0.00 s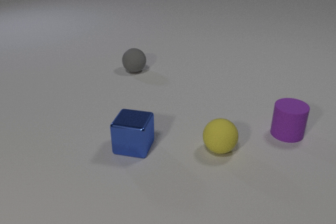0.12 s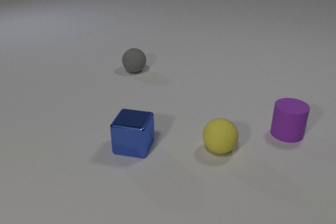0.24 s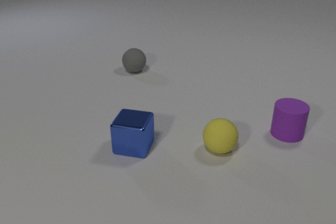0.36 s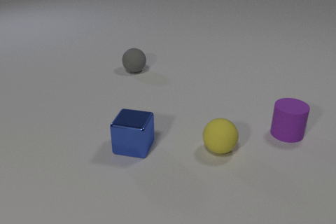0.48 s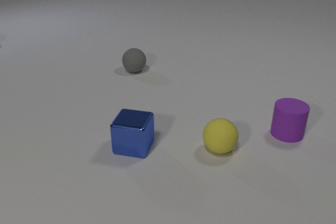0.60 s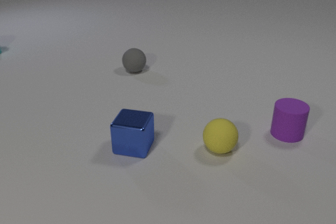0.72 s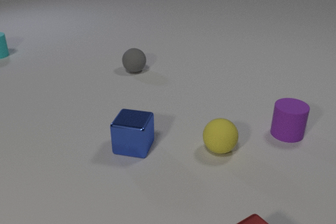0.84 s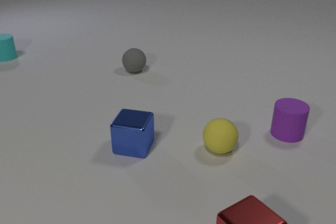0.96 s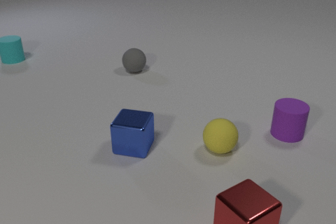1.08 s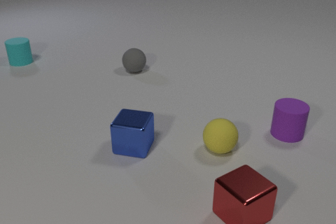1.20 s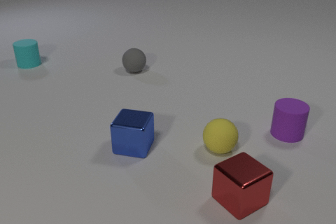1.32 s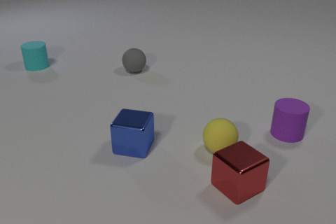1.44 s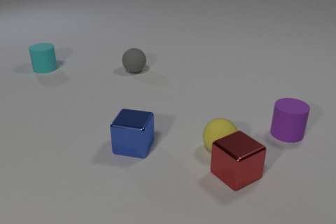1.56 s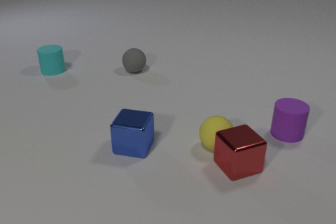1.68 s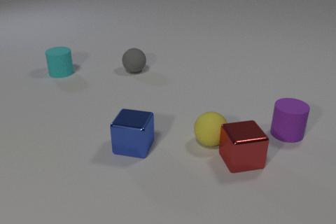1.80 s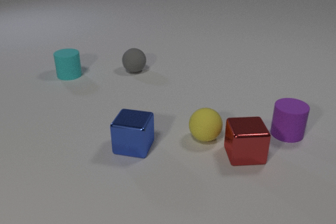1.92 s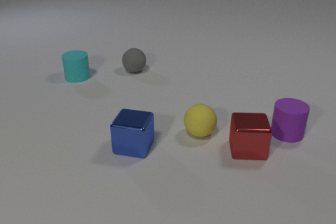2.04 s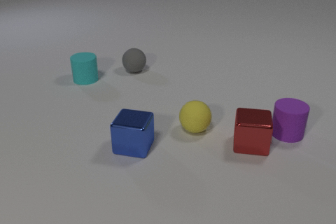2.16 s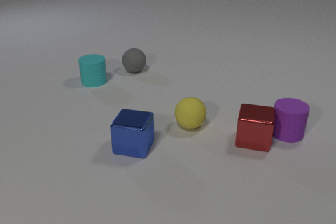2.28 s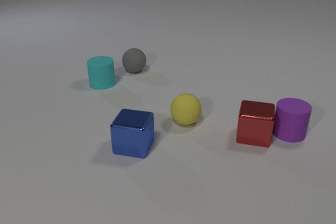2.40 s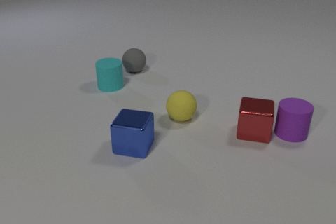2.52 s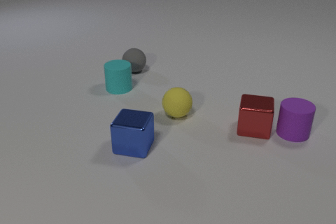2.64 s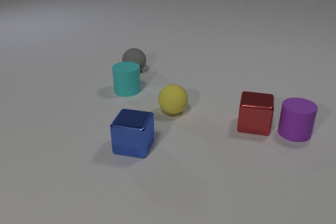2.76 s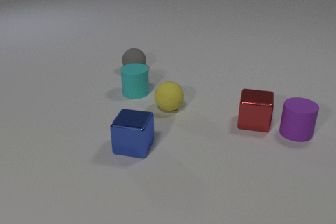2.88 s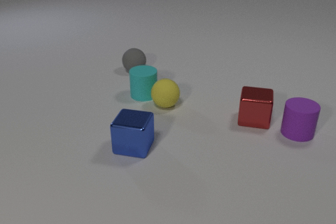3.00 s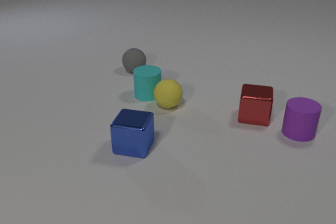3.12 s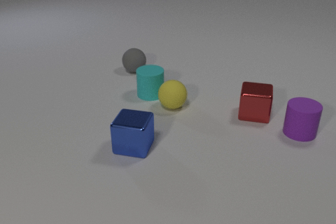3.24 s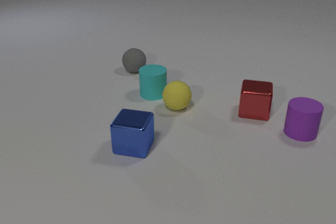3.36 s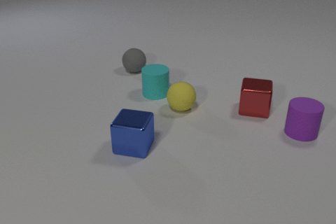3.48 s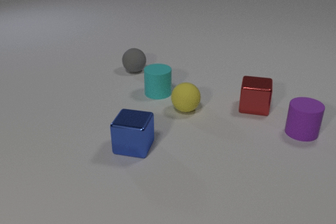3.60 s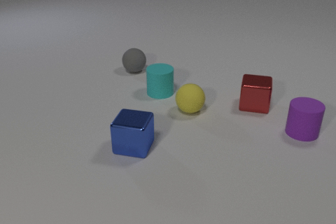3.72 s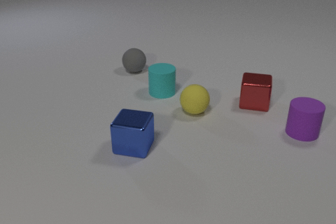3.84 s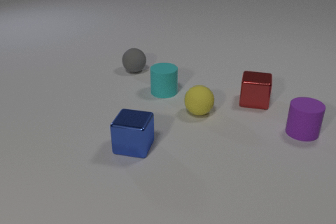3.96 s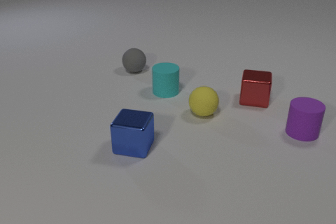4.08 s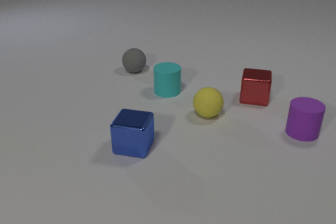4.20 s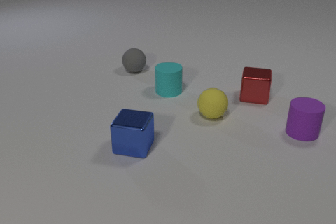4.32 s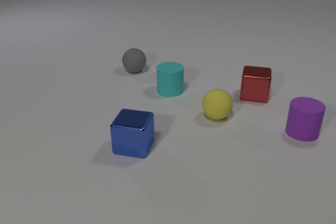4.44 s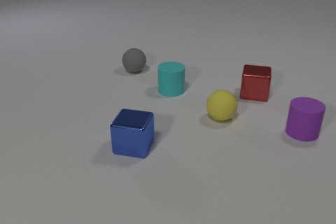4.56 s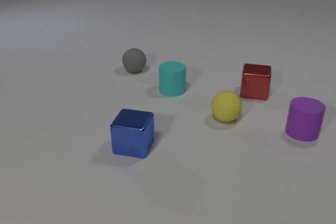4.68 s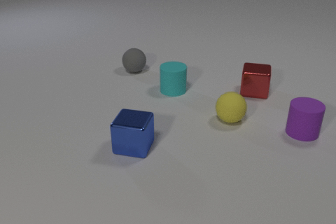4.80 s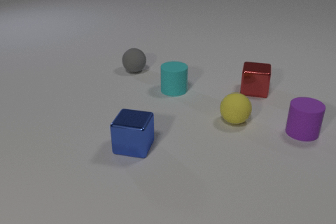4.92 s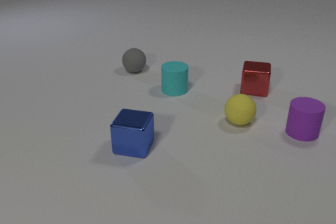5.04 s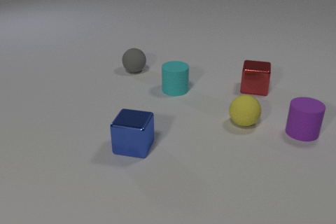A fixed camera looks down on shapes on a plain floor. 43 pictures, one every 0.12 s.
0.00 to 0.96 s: The red metal cube comes in at the bottom edge, slides away from the camera. The cyan rubber cylinder comes in at the left edge, slides toward the camera and to the right.
0.96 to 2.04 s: The red metal cube slides away from the camera, spins so that its near face slides to the left, clockwise seen from above. The yellow rubber sphere rolls away from the camera and to the left. The cyan rubber cylinder slides toward the camera and to the right. The red metal cube and the yellow rubber sphere collide.
2.04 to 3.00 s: The red metal cube slides away from the camera. The yellow rubber sphere rolls away from the camera and to the left. The cyan rubber cylinder slides to the right and toward the camera. The purple rubber cylinder slides to the right. The red metal cube and the purple rubber cylinder collide. The yellow rubber sphere and the cyan rubber cylinder collide.
3.00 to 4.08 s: The red metal cube slides away from the camera. The yellow rubber sphere rolls to the right and toward the camera. The cyan rubber cylinder slides to the right.
4.08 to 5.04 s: The red metal cube slides away from the camera. The yellow rubber sphere rolls to the right. The cyan rubber cylinder slides to the right.
What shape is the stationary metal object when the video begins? cube.
How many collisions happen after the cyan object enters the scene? 3.
What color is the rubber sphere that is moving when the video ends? yellow.
